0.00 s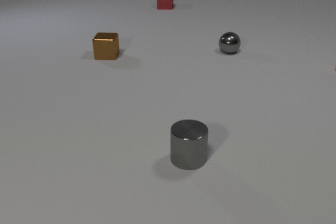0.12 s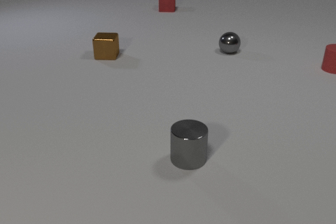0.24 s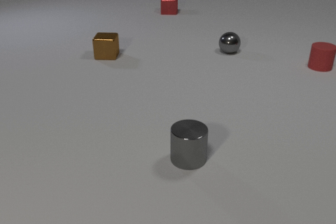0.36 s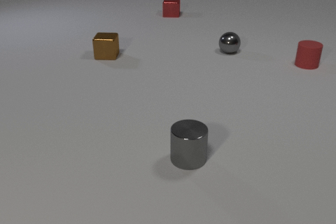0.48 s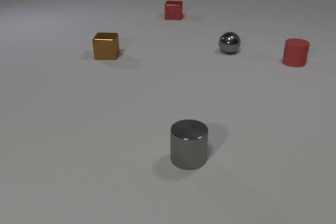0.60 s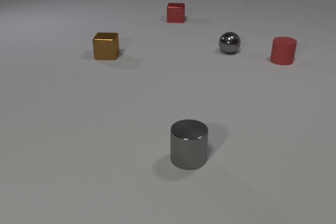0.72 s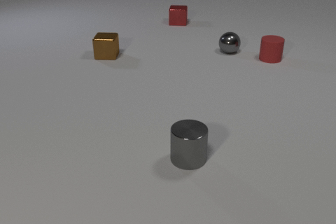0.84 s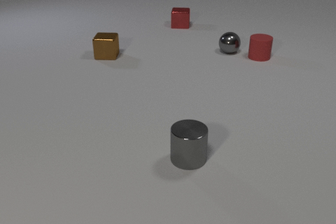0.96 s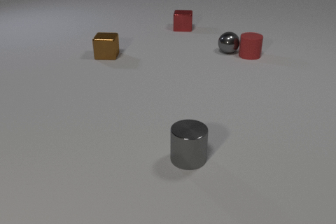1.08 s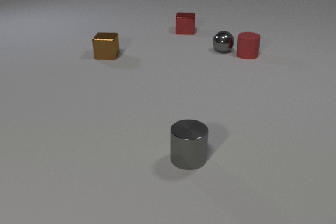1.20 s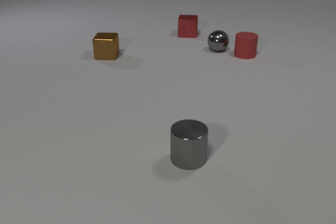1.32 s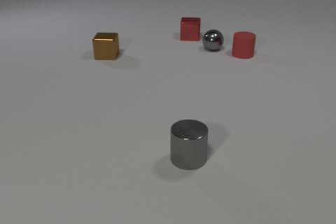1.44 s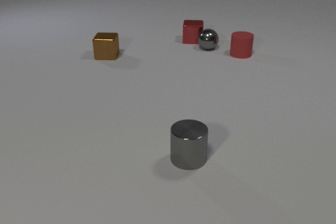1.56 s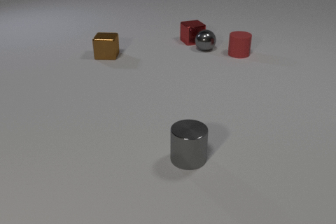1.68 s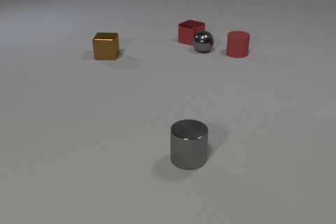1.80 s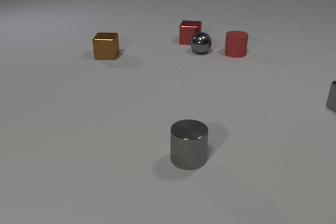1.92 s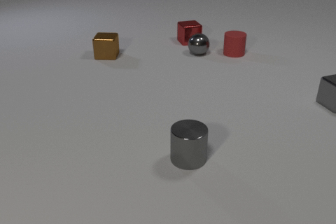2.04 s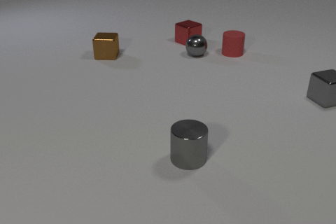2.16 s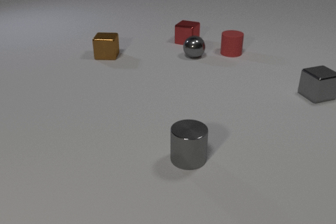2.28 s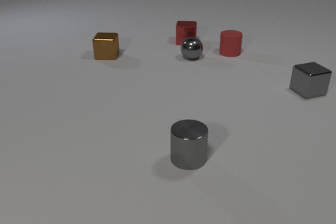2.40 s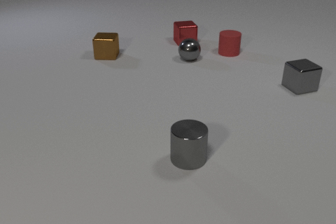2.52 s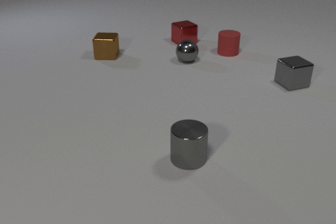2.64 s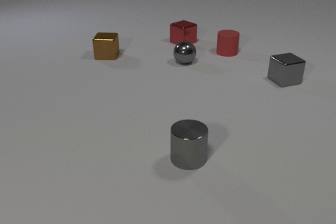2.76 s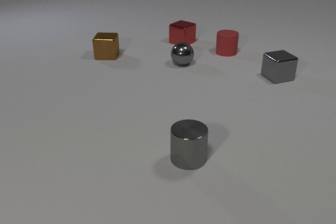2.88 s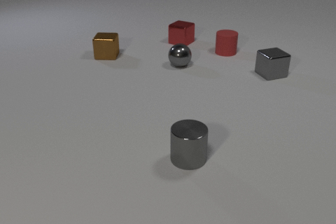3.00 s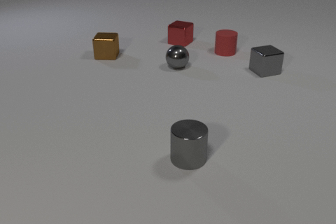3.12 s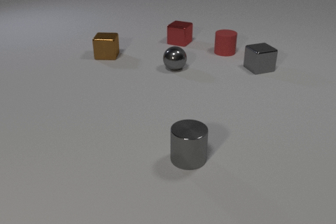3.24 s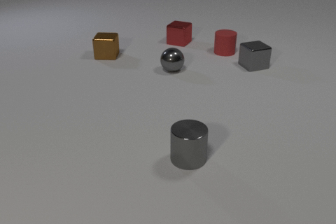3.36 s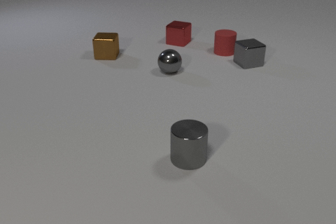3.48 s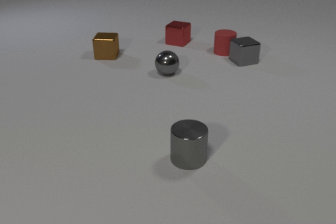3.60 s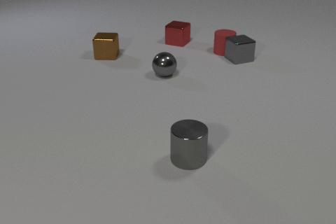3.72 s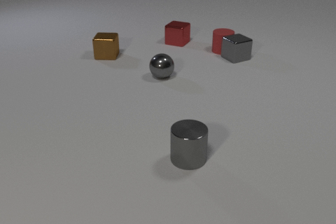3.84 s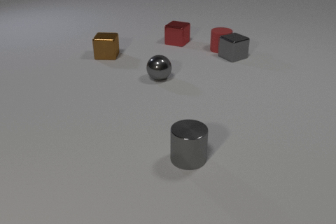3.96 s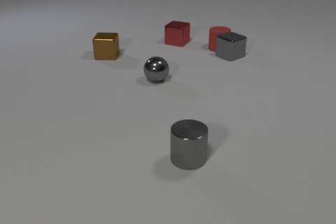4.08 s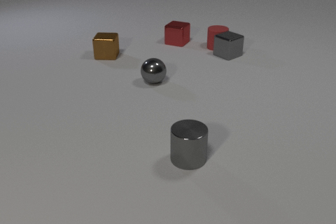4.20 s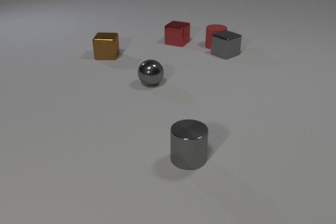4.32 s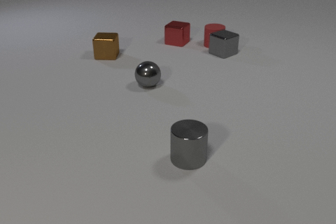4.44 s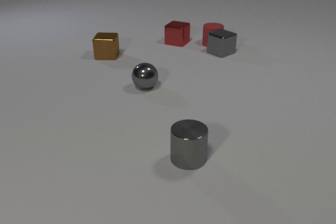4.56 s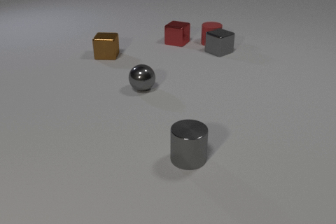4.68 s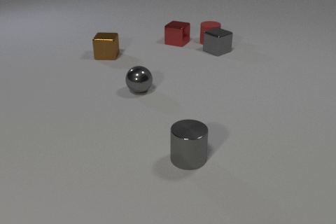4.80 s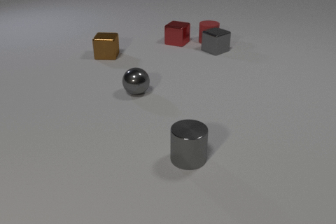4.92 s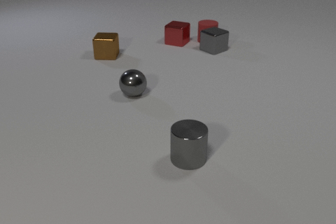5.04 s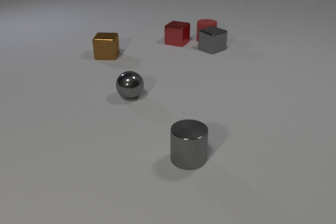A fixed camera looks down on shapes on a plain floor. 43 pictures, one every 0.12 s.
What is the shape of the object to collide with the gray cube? cylinder.
What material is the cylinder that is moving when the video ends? rubber.
How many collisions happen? 3.
0.00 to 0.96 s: The red rubber cylinder slides to the left. The red metal cube slides toward the camera. The red rubber cylinder and the gray metal sphere collide.
0.96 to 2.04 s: The red rubber cylinder slides to the left. The gray metal sphere rolls to the left. The gray metal cube comes in at the right edge, slides to the left and away from the camera. The red metal cube slides toward the camera, spins so that its near face slides to the right, counterclockwise seen from above. The gray metal sphere and the red metal cube collide.
2.04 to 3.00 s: The red rubber cylinder slides to the left. The gray metal sphere rolls toward the camera and to the left. The gray metal cube slides to the left and away from the camera. The red metal cube slides to the left, spins counterclockwise seen from above by about 105 degrees, its near face sliding to the right.
3.00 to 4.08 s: The red rubber cylinder slides away from the camera and to the left. The gray metal sphere rolls toward the camera and to the left. The gray metal cube slides to the left and away from the camera. The red rubber cylinder and the gray metal cube collide.
4.08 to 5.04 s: The red rubber cylinder slides away from the camera and to the left. The gray metal sphere rolls toward the camera and to the left. The gray metal cube slides to the left and away from the camera.
